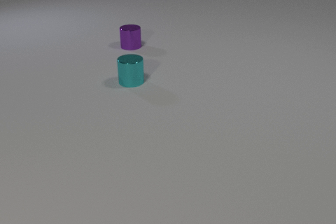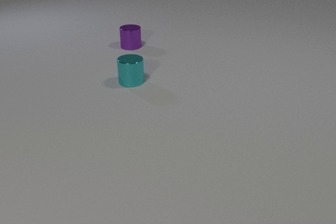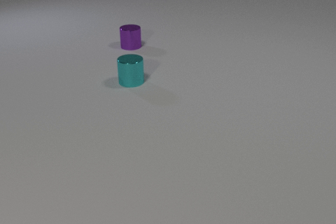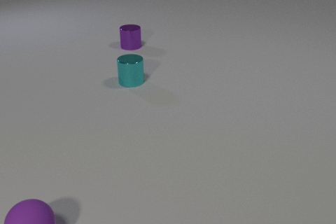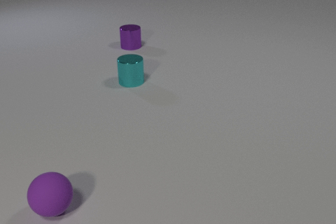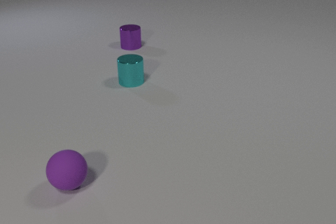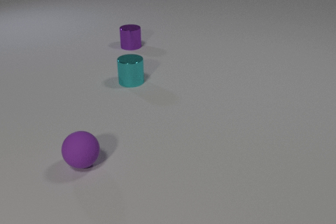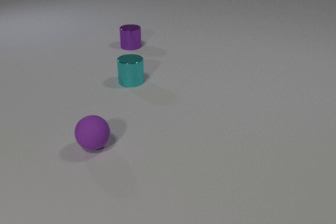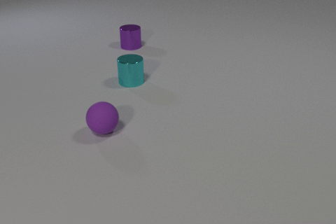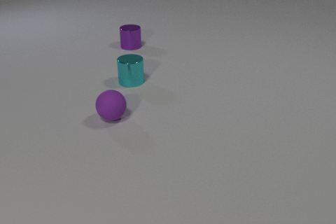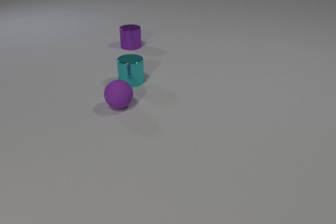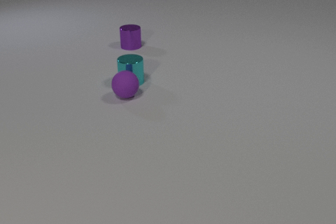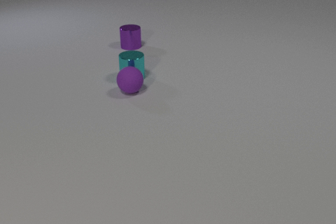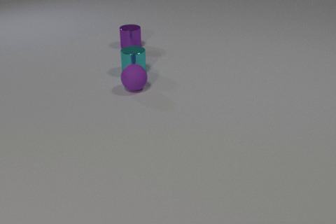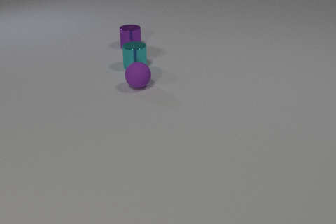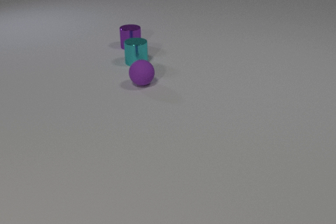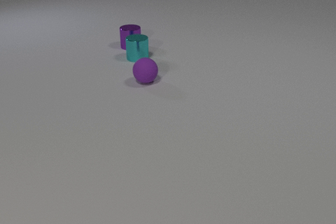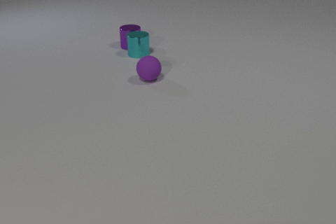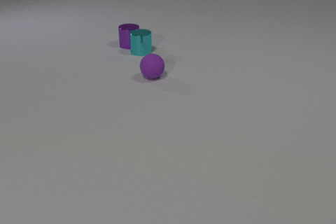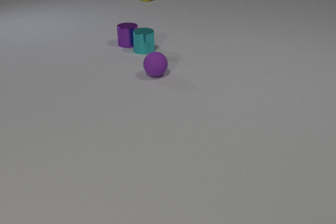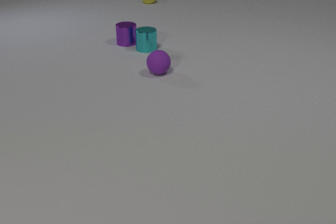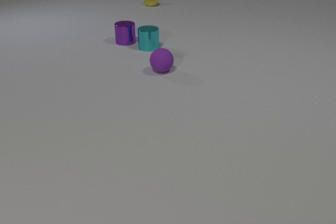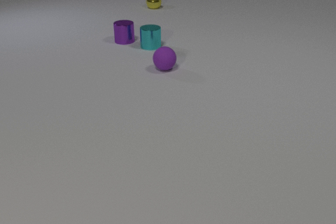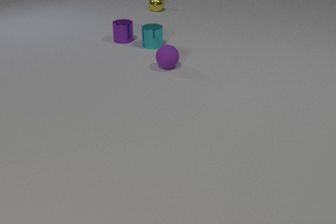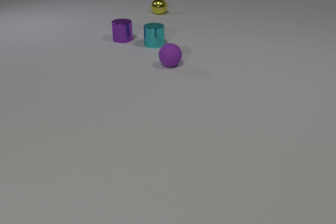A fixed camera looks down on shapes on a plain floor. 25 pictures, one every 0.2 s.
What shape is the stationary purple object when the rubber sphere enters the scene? cylinder.
How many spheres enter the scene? 2.
What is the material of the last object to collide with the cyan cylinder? metal.
0.0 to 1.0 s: The purple rubber sphere comes in at the bottom edge, rolls away from the camera and to the right.
1.0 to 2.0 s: The purple rubber sphere rolls away from the camera.
2.0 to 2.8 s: The purple rubber sphere rolls away from the camera and to the right. The cyan metal cylinder slides away from the camera. The purple rubber sphere and the cyan metal cylinder collide.
2.8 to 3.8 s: The purple rubber sphere rolls away from the camera and to the right. The cyan metal cylinder slides away from the camera. The purple metal cylinder slides away from the camera. The yellow metal sphere comes in at the top edge, rolls toward the camera. The cyan metal cylinder and the purple metal cylinder collide.
3.8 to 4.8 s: The purple rubber sphere rolls away from the camera and to the right. The cyan metal cylinder slides away from the camera and to the right. The purple metal cylinder slides away from the camera. The yellow metal sphere rolls toward the camera.
